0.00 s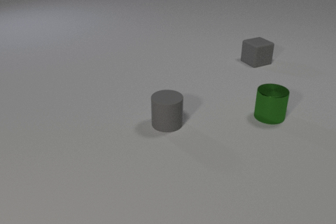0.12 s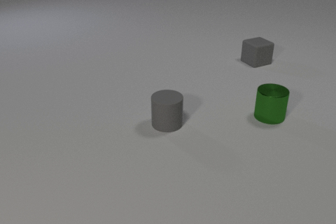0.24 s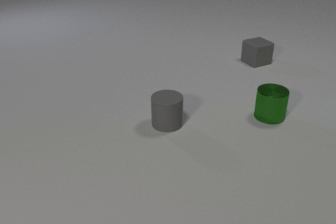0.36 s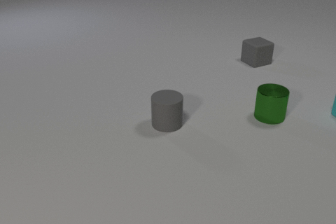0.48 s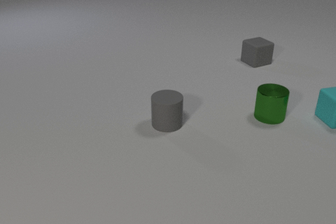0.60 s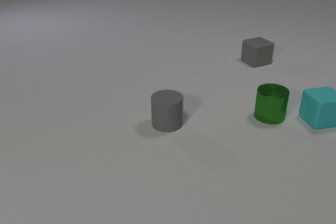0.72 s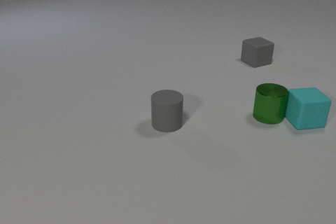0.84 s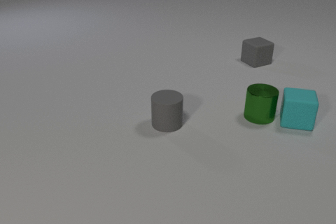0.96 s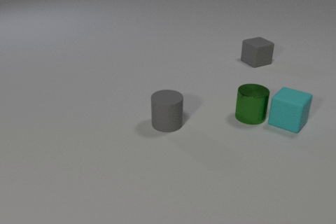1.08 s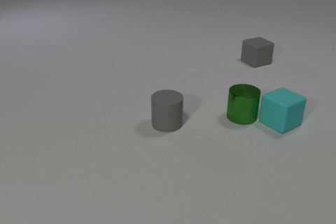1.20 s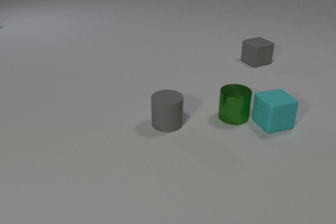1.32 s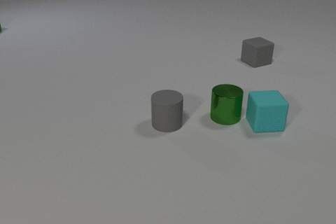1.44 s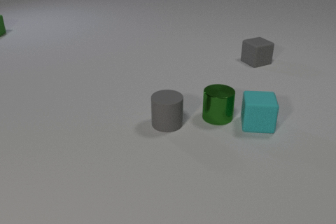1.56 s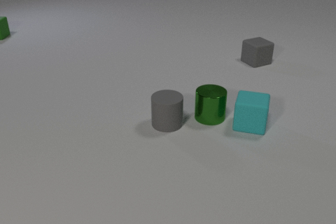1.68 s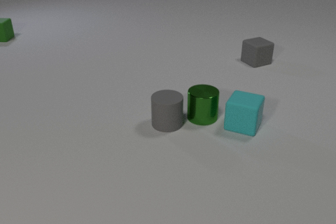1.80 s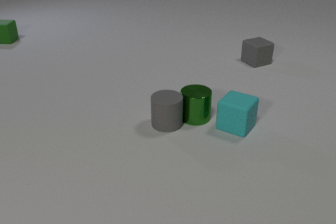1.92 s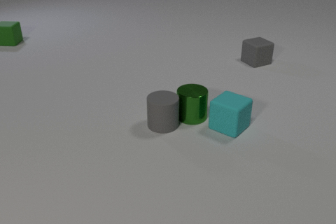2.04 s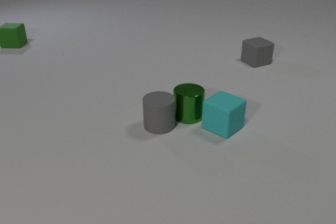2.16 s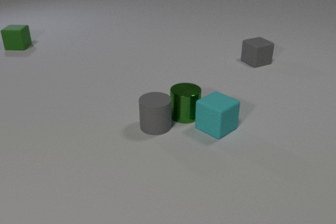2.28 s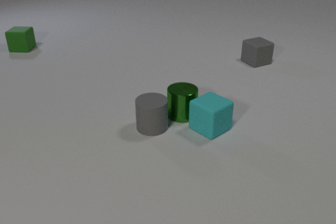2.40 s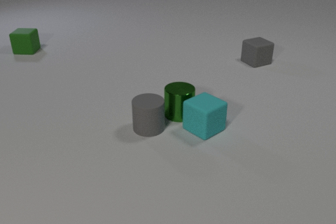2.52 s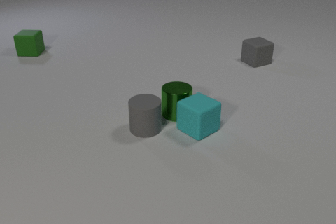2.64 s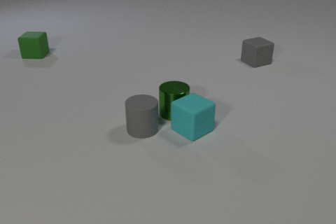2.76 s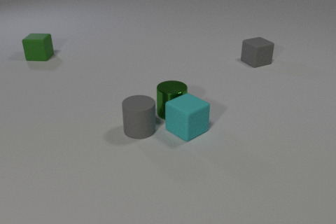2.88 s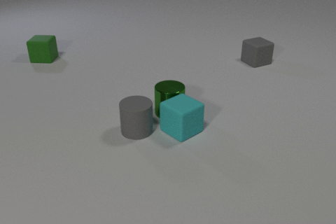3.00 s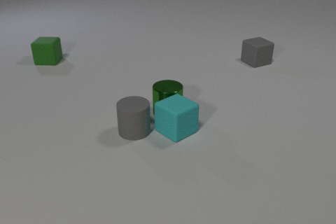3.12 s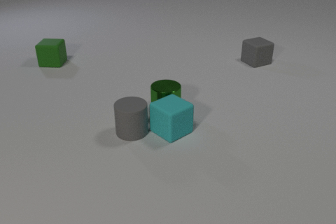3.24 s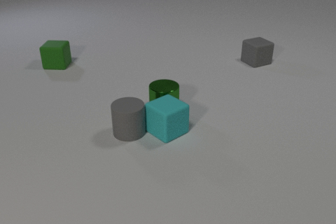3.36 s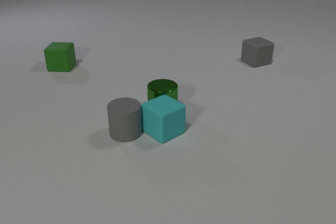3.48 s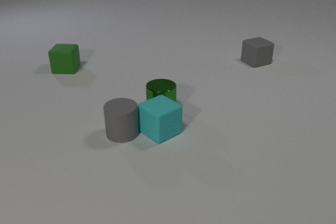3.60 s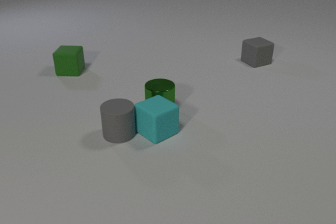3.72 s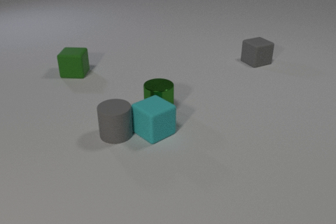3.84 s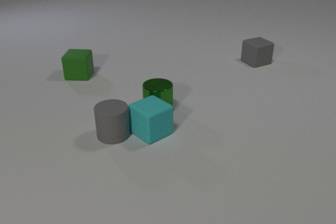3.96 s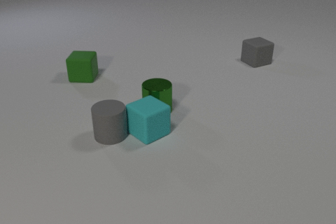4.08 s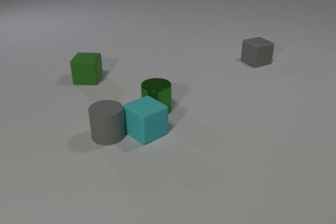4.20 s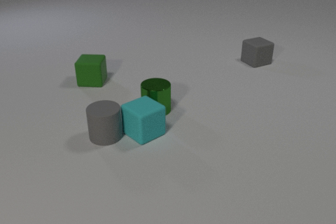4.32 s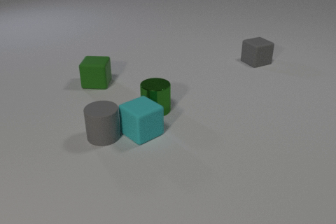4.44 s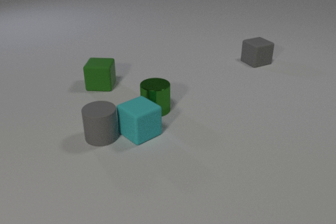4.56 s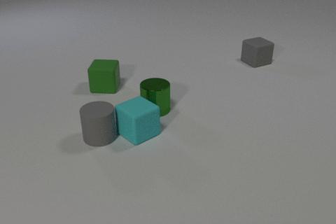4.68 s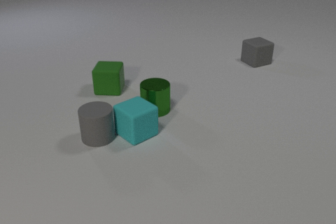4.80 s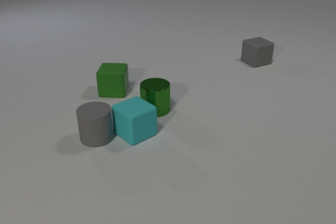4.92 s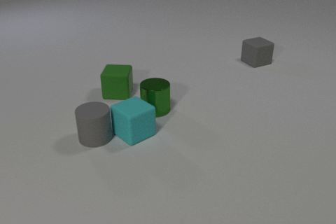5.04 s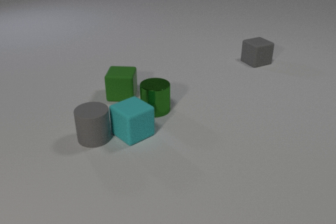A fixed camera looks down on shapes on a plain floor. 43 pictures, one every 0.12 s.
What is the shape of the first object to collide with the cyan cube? cylinder.
How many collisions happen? 3.
What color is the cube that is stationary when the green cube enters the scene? gray.
0.00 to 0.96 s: The cyan rubber cube comes in at the right edge, slides to the left and toward the camera, spins clockwise seen from above by about 45 degrees, its near face sliding to the left. The green metal cylinder slides to the left. The cyan rubber cube and the green metal cylinder collide.
0.96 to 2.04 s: The cyan rubber cube slides to the left, spins so that its near face slides to the left, clockwise seen from above. The green metal cylinder slides to the left. The gray rubber cylinder slides to the left. The green rubber cube comes in at the left edge, slides toward the camera and to the right. The green metal cylinder and the gray rubber cylinder collide.
2.04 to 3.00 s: The cyan rubber cube slides to the left. The green metal cylinder slides to the left. The gray rubber cylinder slides to the left. The green rubber cube slides toward the camera and to the right.
3.00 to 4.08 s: The cyan rubber cube slides to the left. The green metal cylinder slides to the left. The gray rubber cylinder slides to the left. The green rubber cube slides toward the camera and to the right. The cyan rubber cube and the gray rubber cylinder collide.
4.08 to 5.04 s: The cyan rubber cube slides to the left. The gray rubber cylinder slides to the left. The green rubber cube slides toward the camera and to the right.
